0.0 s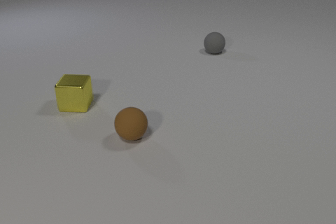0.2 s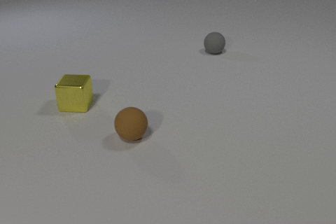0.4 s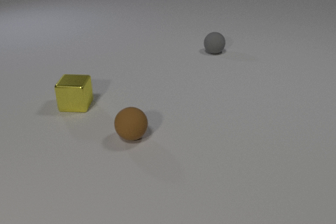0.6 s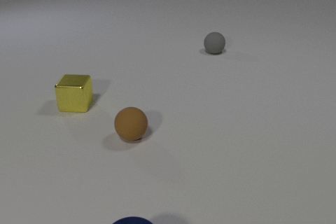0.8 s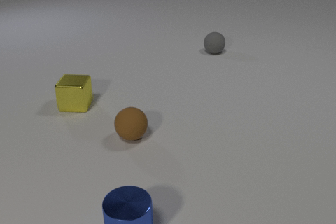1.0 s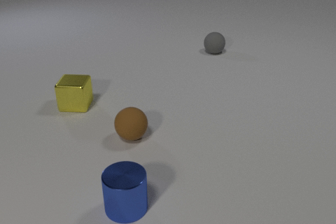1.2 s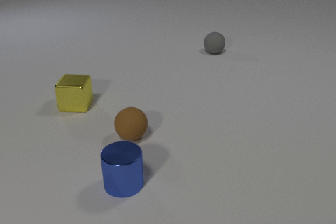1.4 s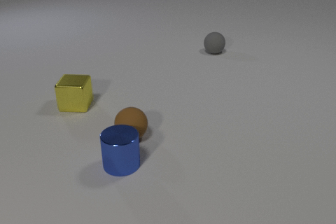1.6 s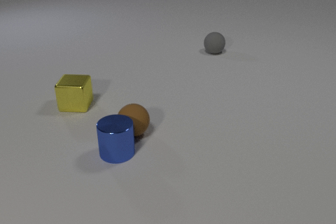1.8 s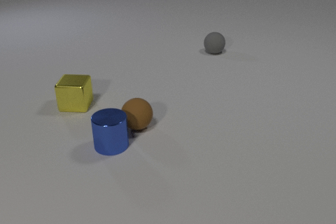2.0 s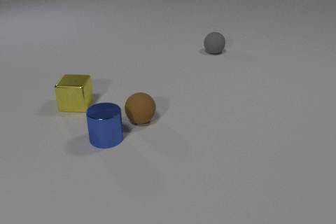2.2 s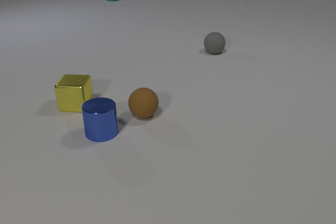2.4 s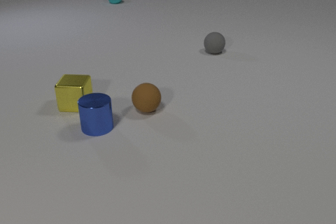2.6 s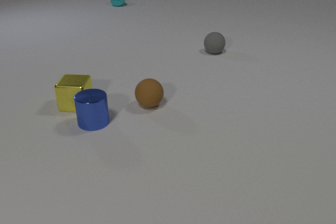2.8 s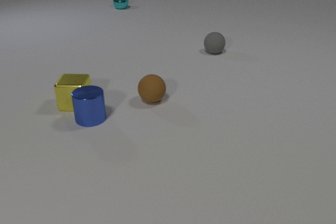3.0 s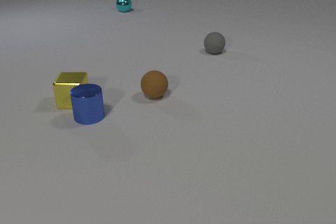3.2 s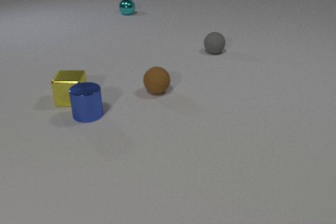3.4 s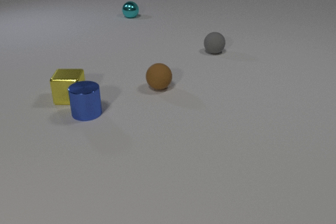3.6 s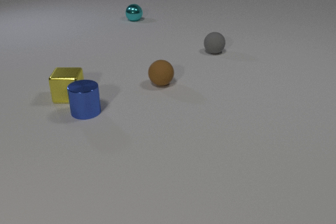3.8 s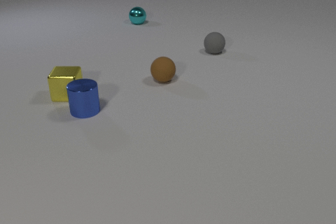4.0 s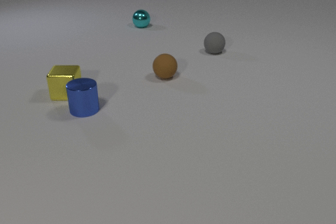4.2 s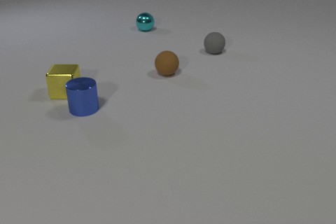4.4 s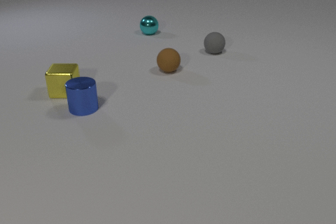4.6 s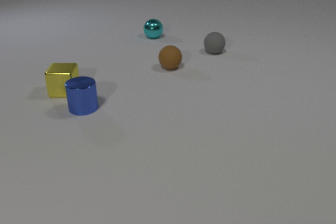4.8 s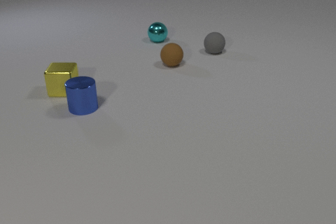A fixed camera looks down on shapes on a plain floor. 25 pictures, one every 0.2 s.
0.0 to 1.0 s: The blue metal cylinder comes in at the bottom edge, slides away from the camera.
1.0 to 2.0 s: The blue metal cylinder slides away from the camera. The brown rubber sphere rolls away from the camera. The blue metal cylinder and the brown rubber sphere collide.
2.0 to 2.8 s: The blue metal cylinder slides away from the camera. The brown rubber sphere rolls away from the camera. The cyan metal sphere comes in at the top edge, rolls toward the camera. The blue metal cylinder and the yellow metal cube collide.
2.8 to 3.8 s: The blue metal cylinder slides away from the camera. The brown rubber sphere rolls away from the camera. The cyan metal sphere rolls toward the camera. The yellow metal cube slides away from the camera.
3.8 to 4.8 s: The blue metal cylinder slides away from the camera. The brown rubber sphere rolls away from the camera. The cyan metal sphere rolls toward the camera. The yellow metal cube slides away from the camera.
Are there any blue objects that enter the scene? yes.
What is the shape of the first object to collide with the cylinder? sphere.
What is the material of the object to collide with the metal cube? metal.
